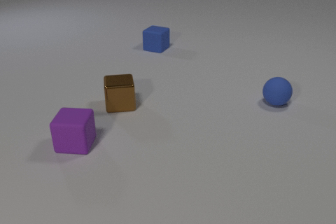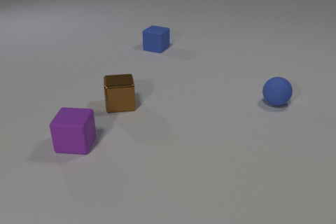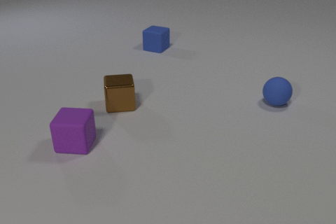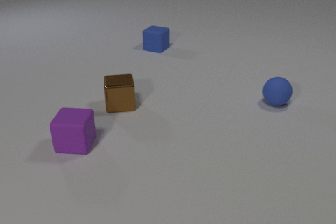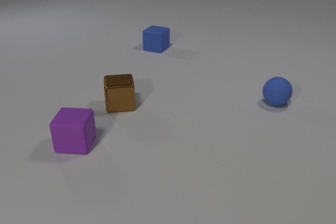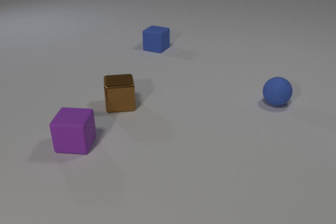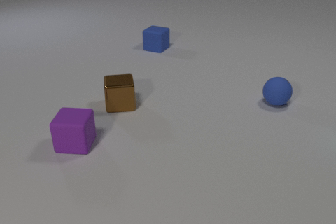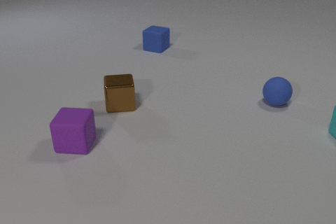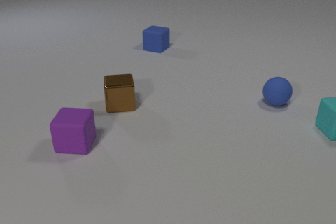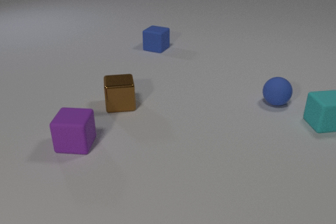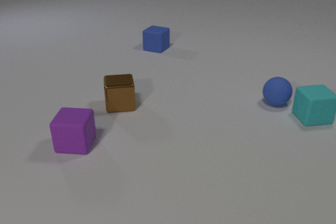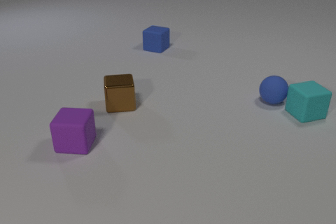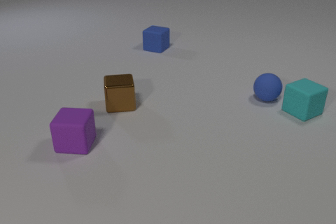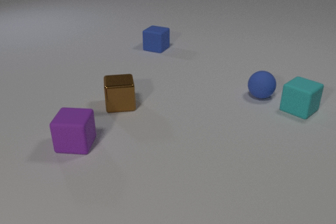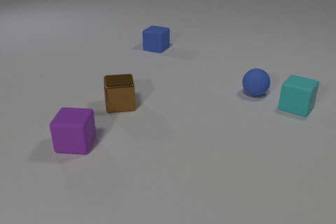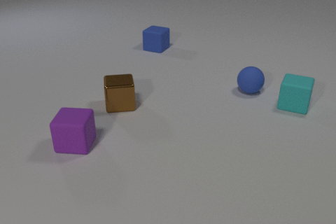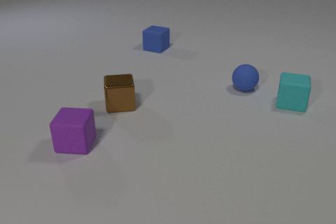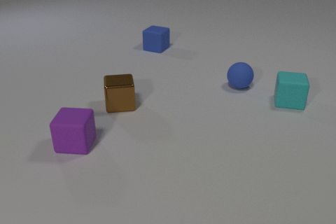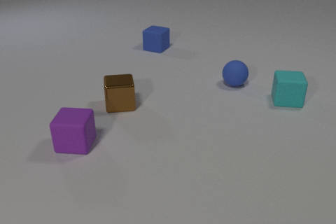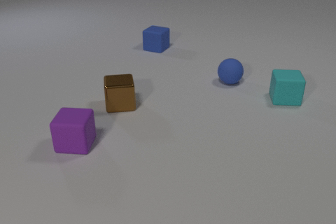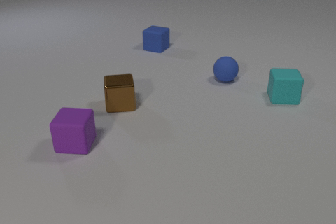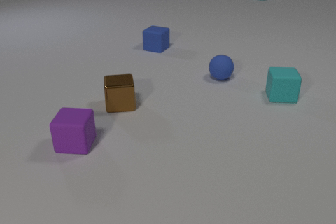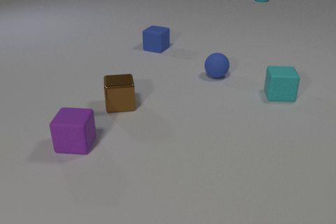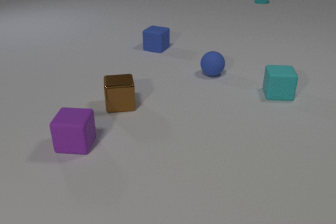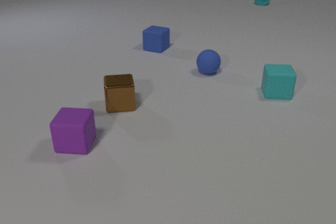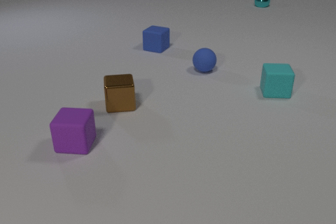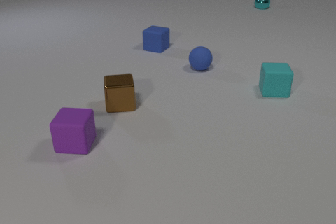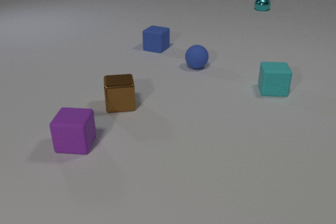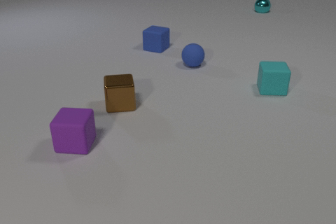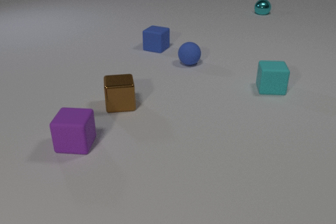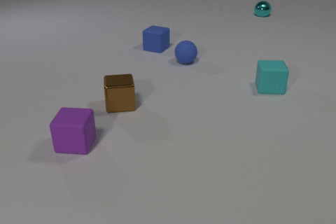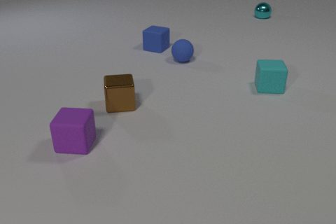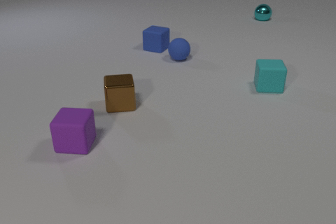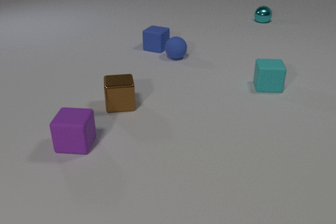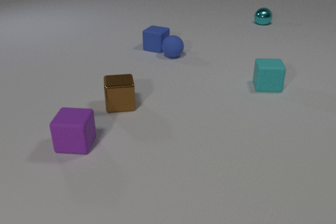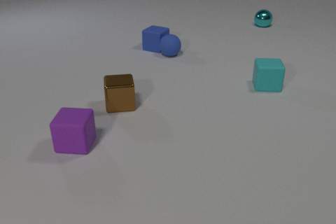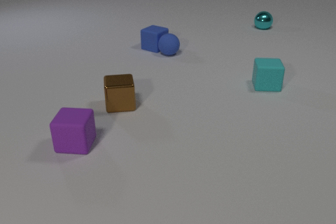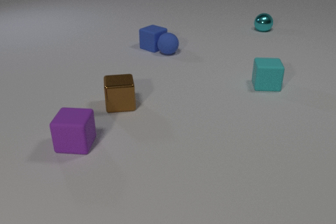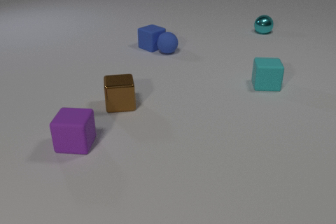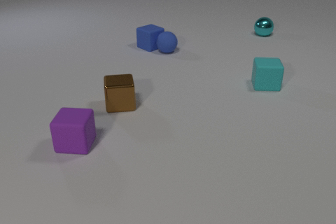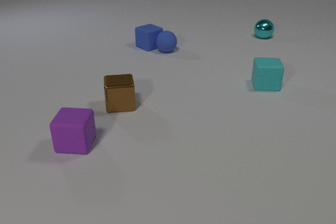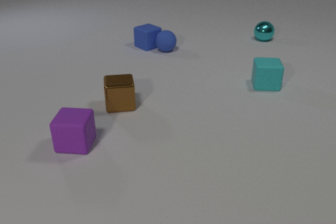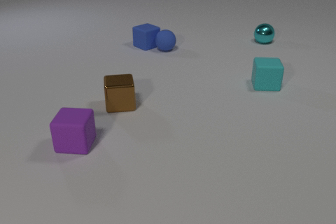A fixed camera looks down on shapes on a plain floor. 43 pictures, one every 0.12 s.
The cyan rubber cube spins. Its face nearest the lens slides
to the right.
The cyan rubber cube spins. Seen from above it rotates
counterclockwise.
0.00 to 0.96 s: The cyan rubber cube comes in at the right edge, slides to the left and away from the camera.
0.96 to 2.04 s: The cyan rubber cube slides to the left and away from the camera, spins counterclockwise seen from above by about 75 degrees, its near face sliding to the right. The blue rubber sphere rolls to the left and away from the camera. The cyan rubber cube and the blue rubber sphere collide.
2.04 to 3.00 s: The cyan rubber cube slides away from the camera and to the left. The blue rubber sphere rolls to the left and away from the camera. The cyan metal sphere comes in at the top edge, rolls toward the camera.
3.00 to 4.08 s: The cyan rubber cube slides away from the camera and to the left. The blue rubber sphere rolls away from the camera and to the left. The cyan metal sphere rolls toward the camera.
4.08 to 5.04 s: The blue rubber sphere rolls away from the camera and to the left. The blue rubber cube slides to the left and away from the camera, spins so that its near face slides to the left, clockwise seen from above. The cyan metal sphere rolls toward the camera. The blue rubber sphere and the blue rubber cube collide.
How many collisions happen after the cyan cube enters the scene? 2.
What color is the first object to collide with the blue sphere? cyan.
How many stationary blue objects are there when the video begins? 2.
